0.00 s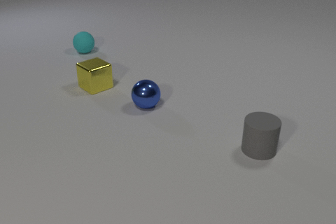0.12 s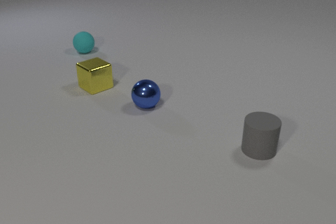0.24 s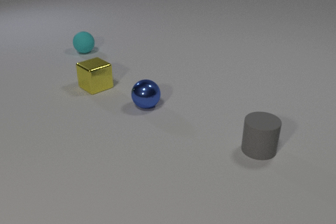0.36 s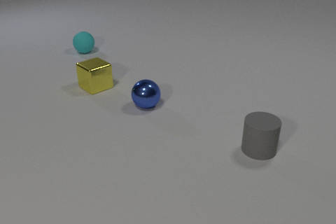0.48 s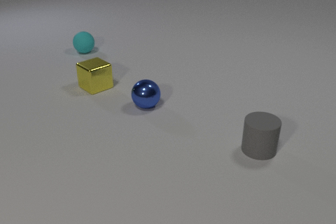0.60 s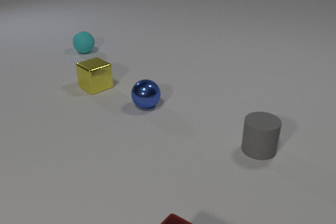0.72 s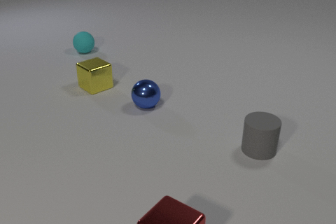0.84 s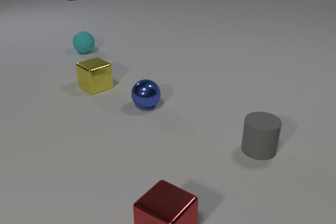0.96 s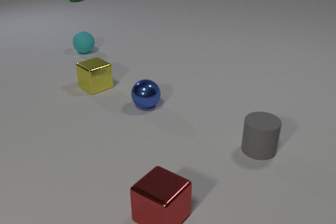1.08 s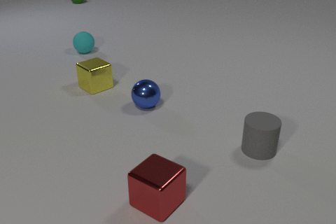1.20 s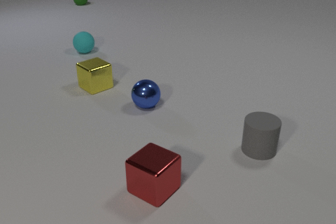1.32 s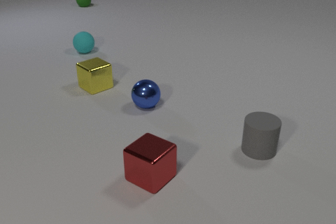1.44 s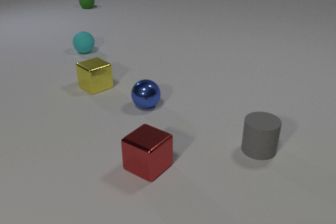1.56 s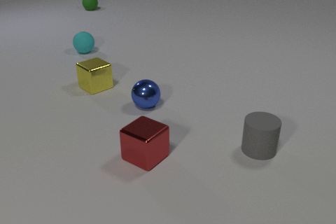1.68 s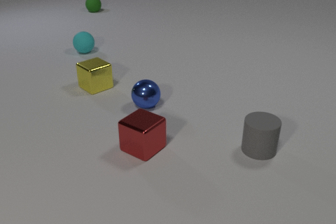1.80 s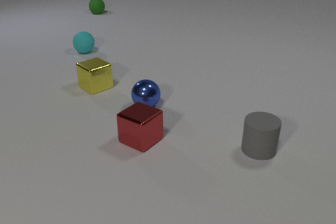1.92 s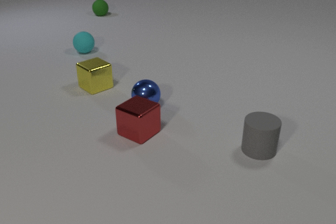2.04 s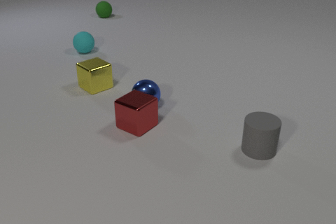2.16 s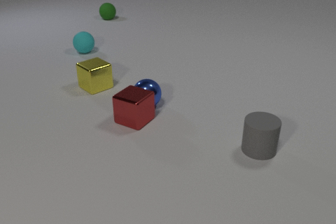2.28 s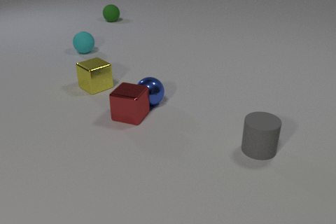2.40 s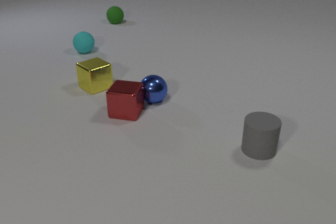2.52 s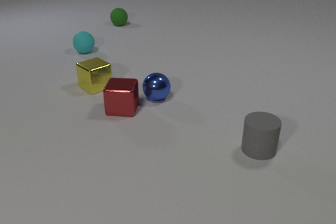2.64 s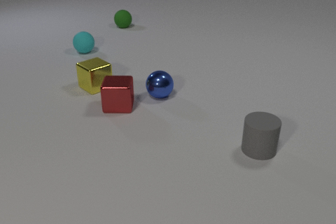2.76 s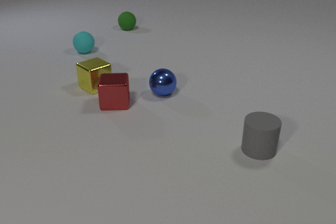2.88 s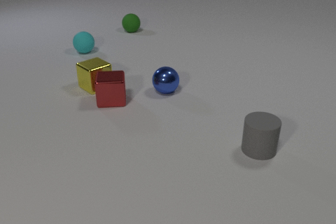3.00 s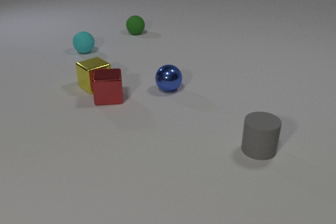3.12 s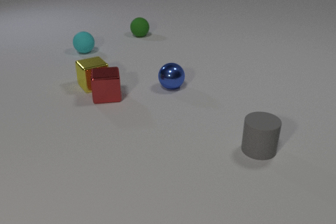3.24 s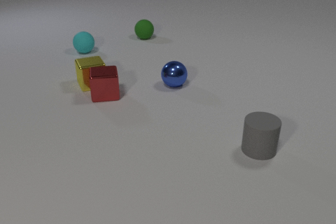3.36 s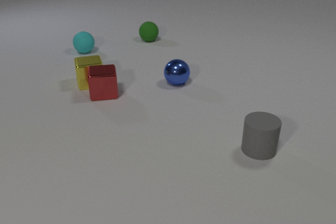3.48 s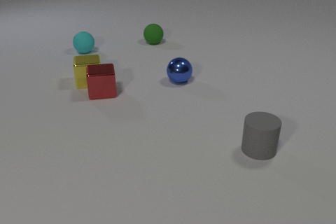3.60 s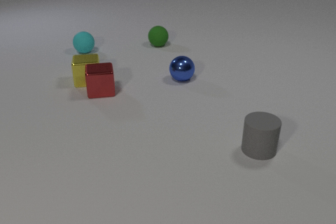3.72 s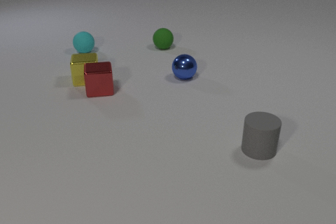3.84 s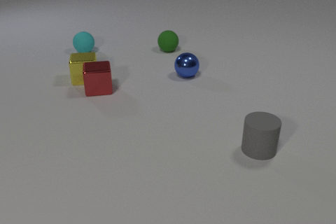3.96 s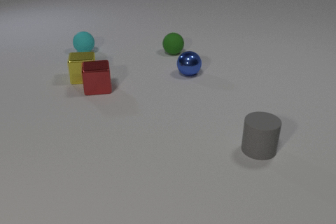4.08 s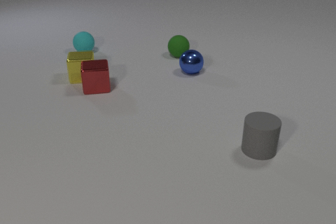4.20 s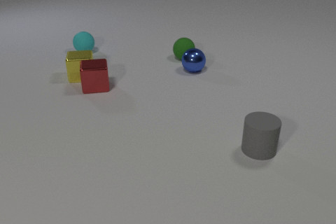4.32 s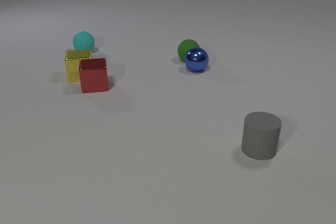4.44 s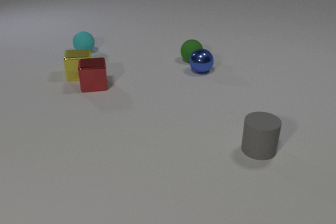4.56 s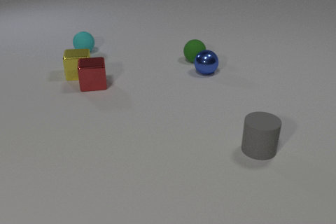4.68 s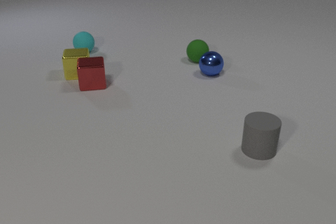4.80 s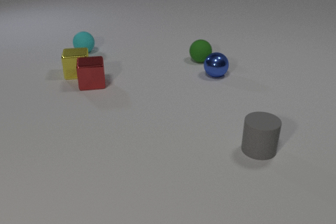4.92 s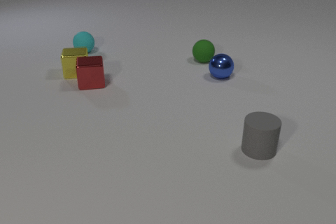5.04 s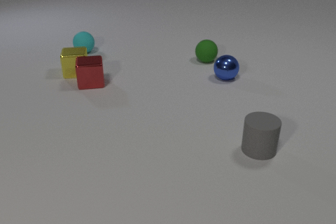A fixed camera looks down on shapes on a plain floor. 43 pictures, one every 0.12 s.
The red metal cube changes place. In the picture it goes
away from the camera.
The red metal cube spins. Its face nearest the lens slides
to the right.
0.00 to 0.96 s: The red metal cube comes in at the bottom edge, slides away from the camera. The green rubber sphere comes in at the top edge, rolls toward the camera.
0.96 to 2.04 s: The red metal cube slides away from the camera. The green rubber sphere rolls toward the camera and to the right.
2.04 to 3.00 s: The red metal cube slides away from the camera and to the left, spins counterclockwise seen from above by about 45 degrees, its near face sliding to the right. The blue metal sphere rolls away from the camera and to the right. The green rubber sphere rolls toward the camera and to the right. The red metal cube and the blue metal sphere collide. The red metal cube and the yellow metal cube collide.
3.00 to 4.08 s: The red metal cube slides away from the camera and to the left. The blue metal sphere rolls away from the camera and to the right. The yellow metal cube slides away from the camera and to the left, spins clockwise seen from above by about 30 degrees, its near face sliding to the left. The green rubber sphere rolls toward the camera and to the right.
4.08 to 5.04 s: The red metal cube slides away from the camera and to the left. The blue metal sphere rolls to the right. The yellow metal cube slides away from the camera and to the left. The green rubber sphere rolls to the right and toward the camera. The blue metal sphere and the green rubber sphere collide.
What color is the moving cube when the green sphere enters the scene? red.
How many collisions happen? 3.
Are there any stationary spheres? yes.
